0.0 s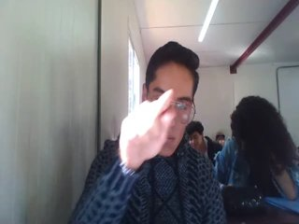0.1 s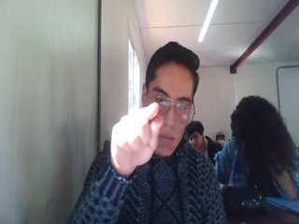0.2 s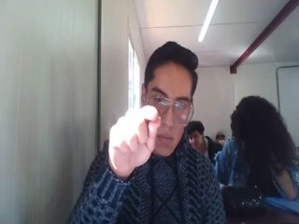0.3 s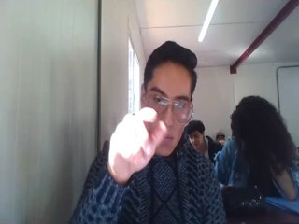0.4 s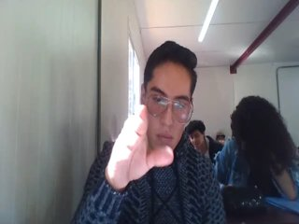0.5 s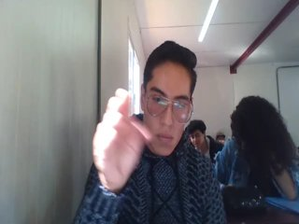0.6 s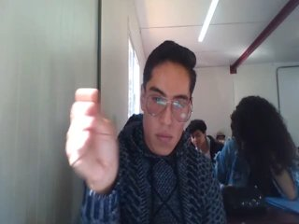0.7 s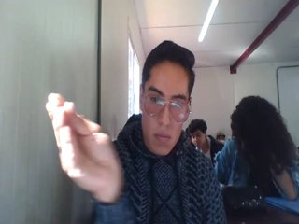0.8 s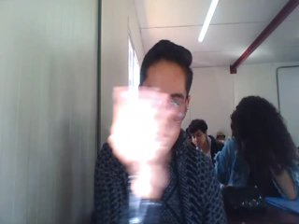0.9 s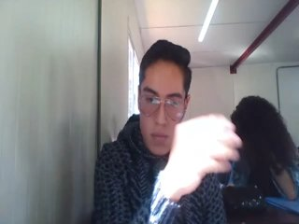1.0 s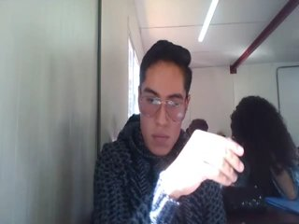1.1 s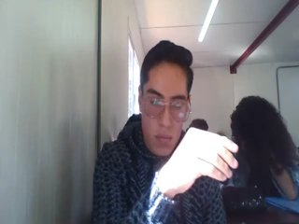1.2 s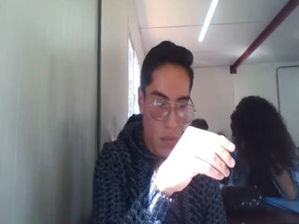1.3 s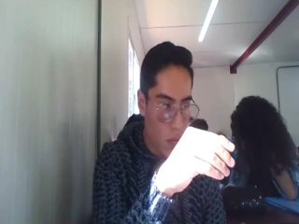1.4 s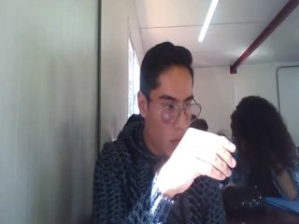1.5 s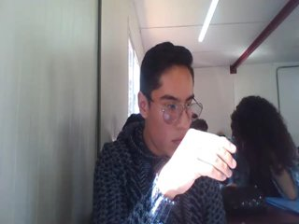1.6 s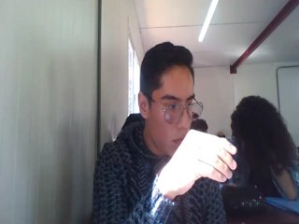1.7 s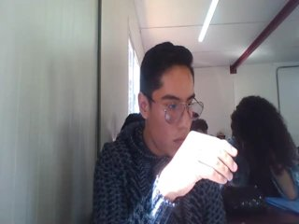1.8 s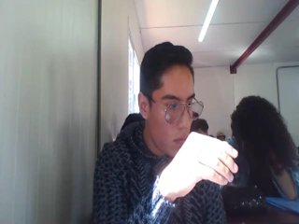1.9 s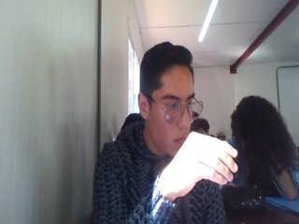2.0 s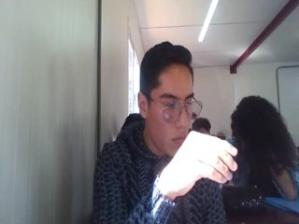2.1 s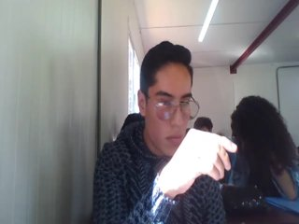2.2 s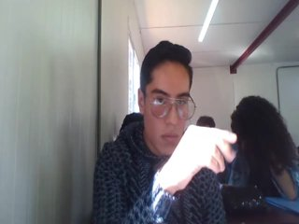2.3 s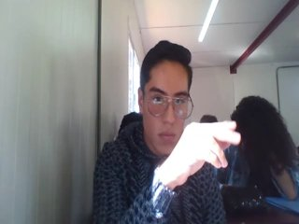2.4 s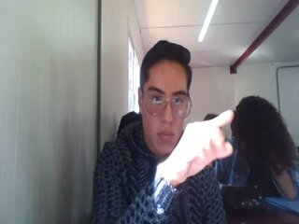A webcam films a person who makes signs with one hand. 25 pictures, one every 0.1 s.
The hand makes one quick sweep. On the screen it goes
to the right.
0.0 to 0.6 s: Pointing with one finger.
0.7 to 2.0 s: On the screen the hand sweeps to the right. The name of the sign: Throw left.
2.1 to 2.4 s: Pointing with one finger.
